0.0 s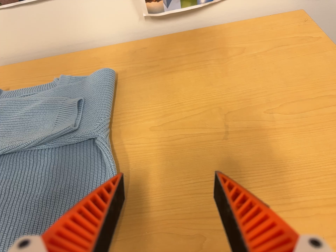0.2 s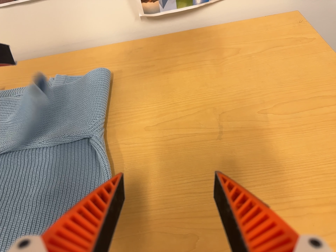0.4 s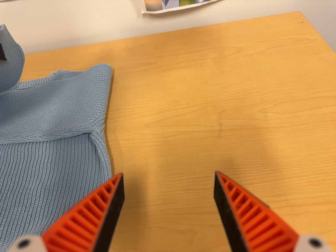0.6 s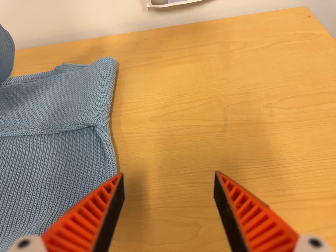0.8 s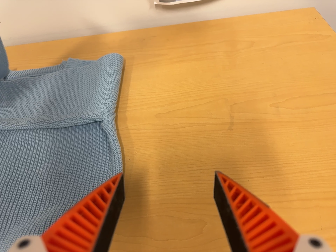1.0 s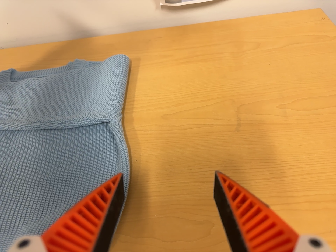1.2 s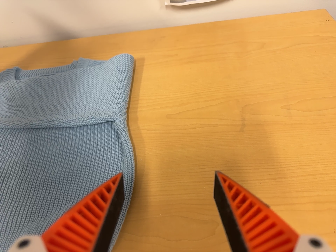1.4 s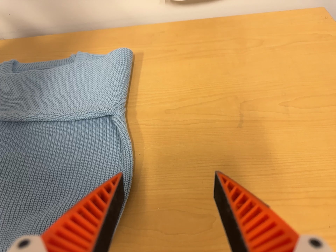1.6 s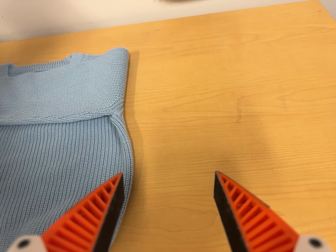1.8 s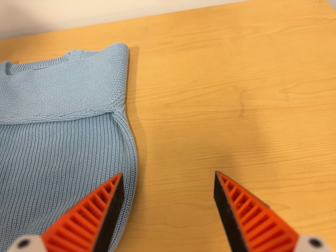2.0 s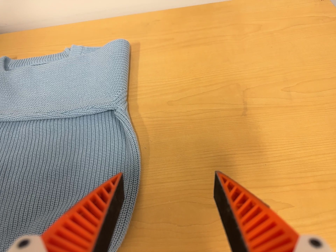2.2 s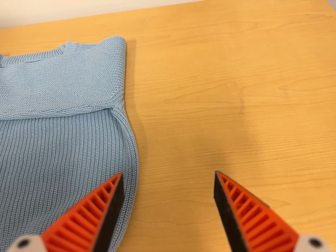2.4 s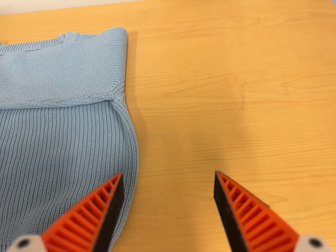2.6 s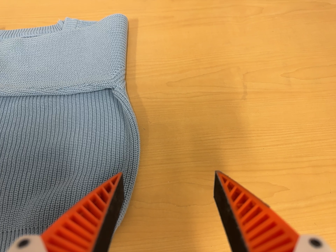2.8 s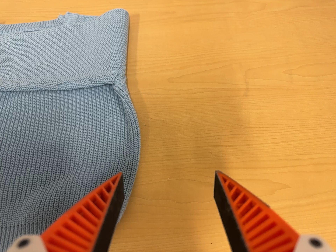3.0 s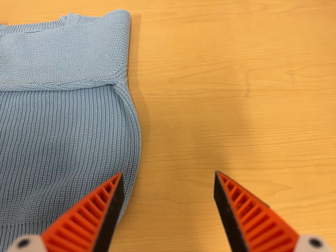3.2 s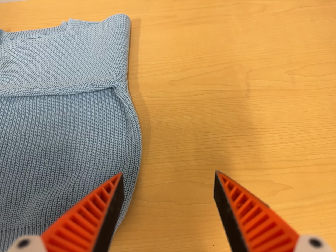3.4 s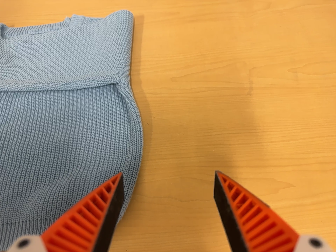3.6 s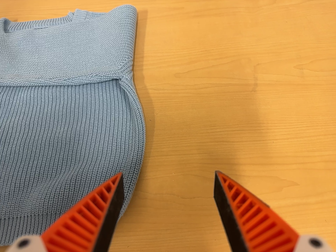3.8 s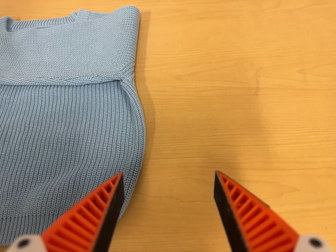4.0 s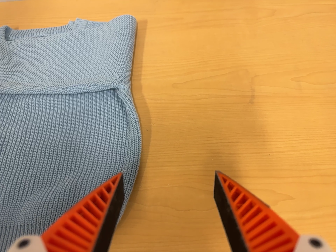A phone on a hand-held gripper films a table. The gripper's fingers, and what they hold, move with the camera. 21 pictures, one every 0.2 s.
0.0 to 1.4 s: The camera shifts only a little, or ends up much as it began.
1.4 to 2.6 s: The camera travels to its left, about 4 cm.
2.6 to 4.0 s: The camera shifts only a little, or ends up much as it began.
The film runs backward here.
